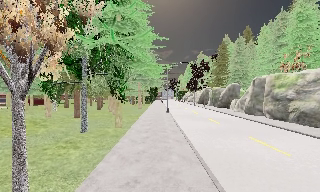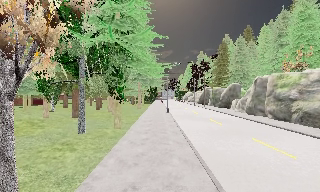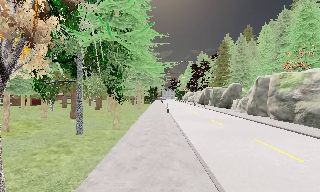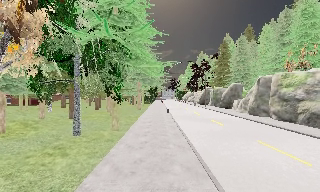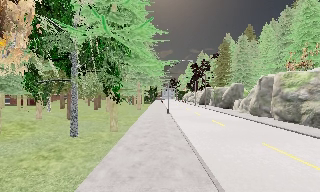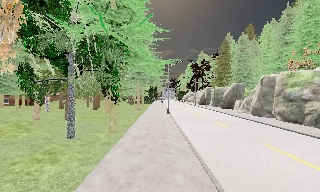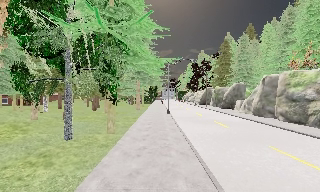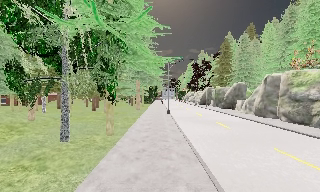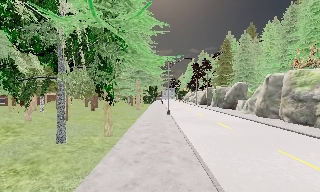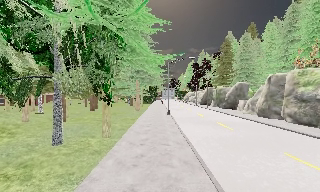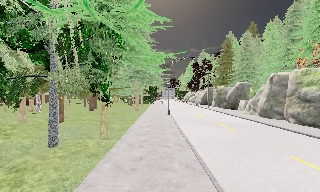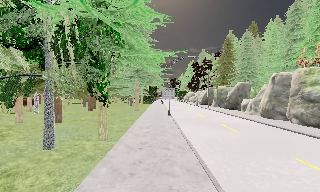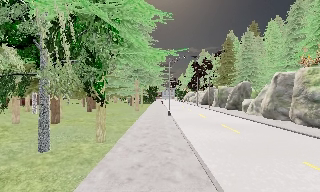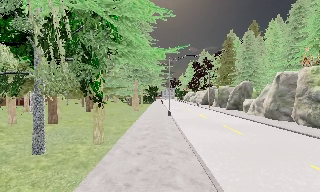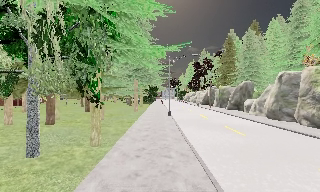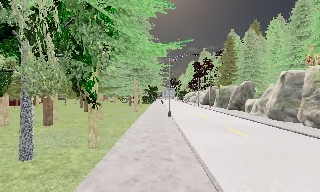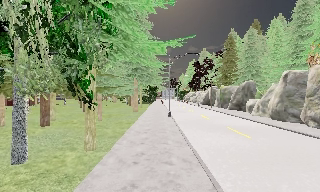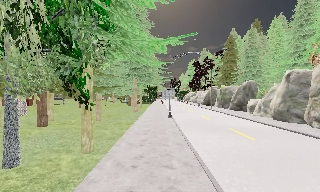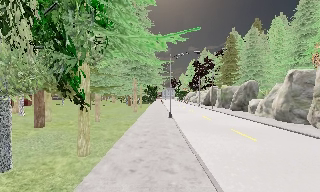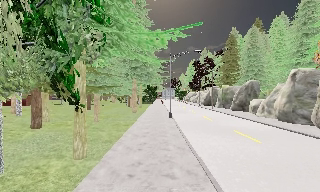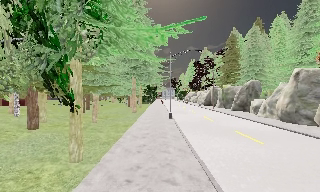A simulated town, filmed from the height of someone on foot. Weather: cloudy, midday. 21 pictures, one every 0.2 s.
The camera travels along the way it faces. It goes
forward.
0.0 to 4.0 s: The camera travels forward, about 7 m, so what stands in front looms larger.
The film runs forward here.
